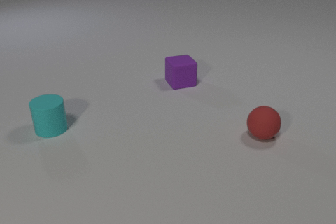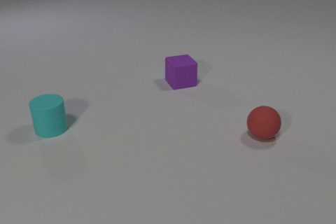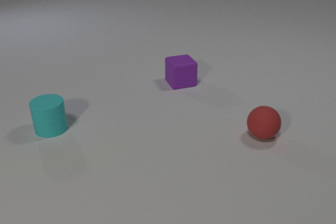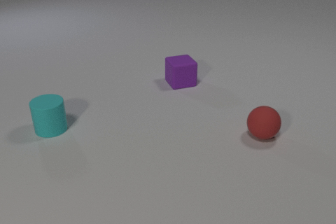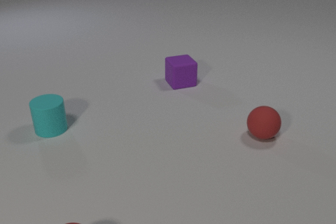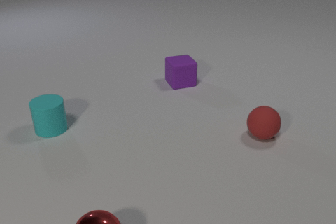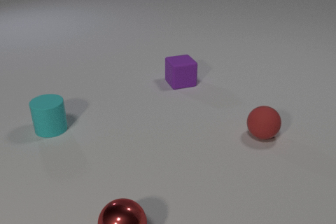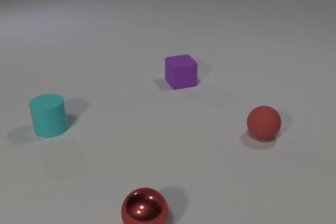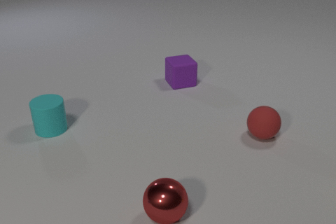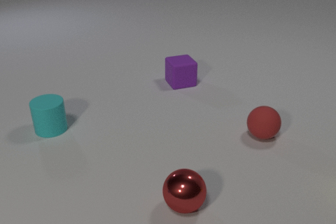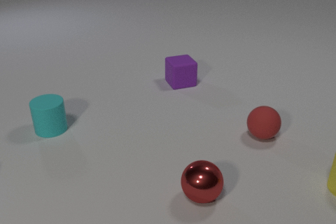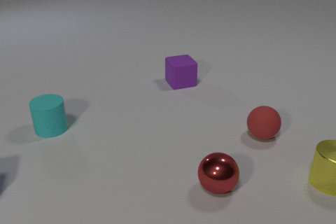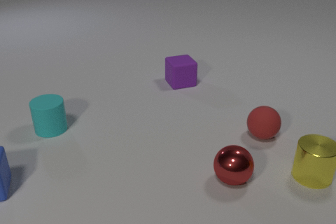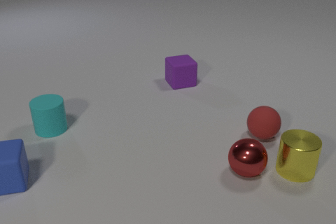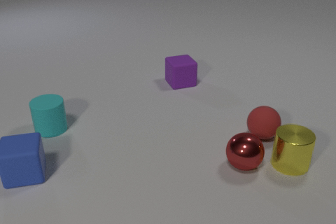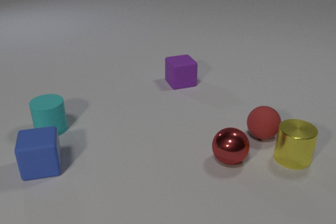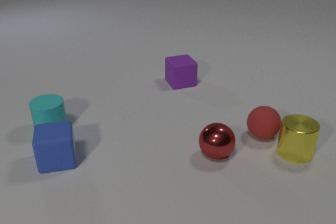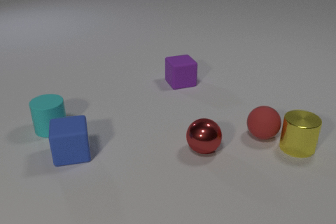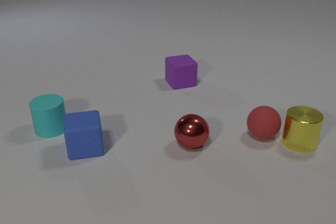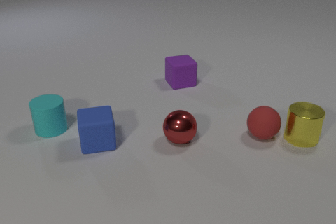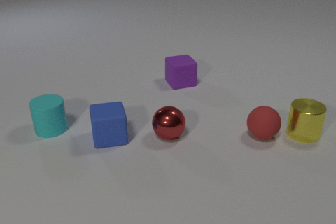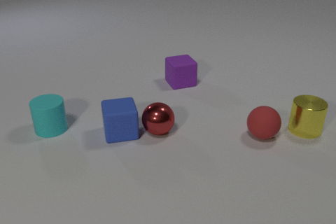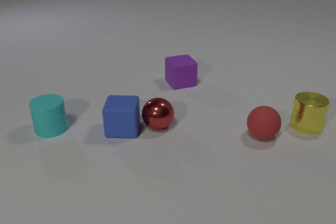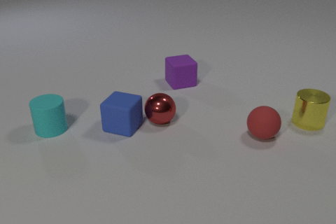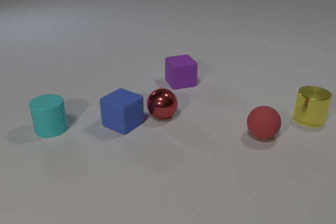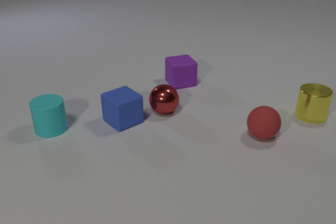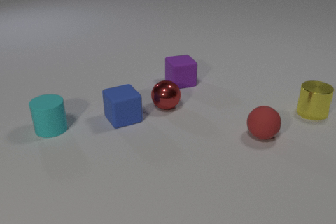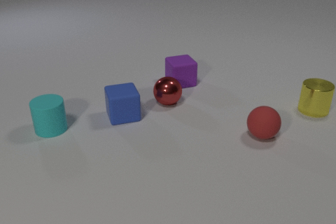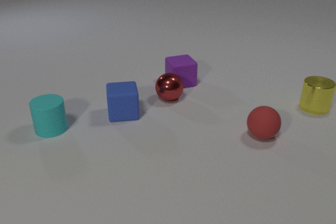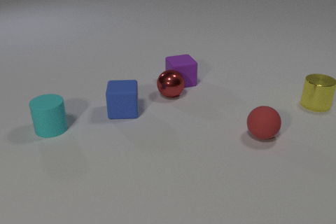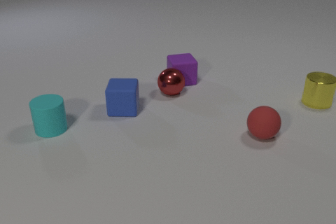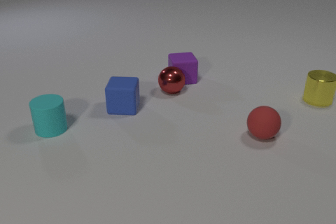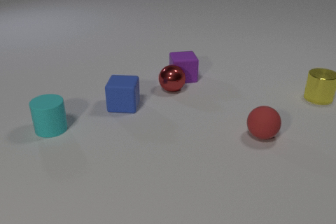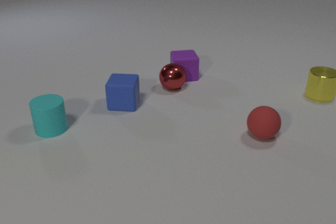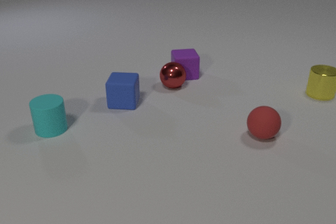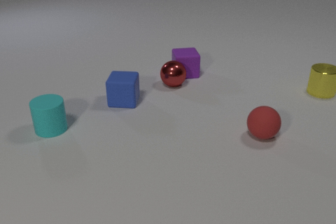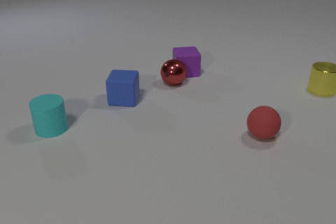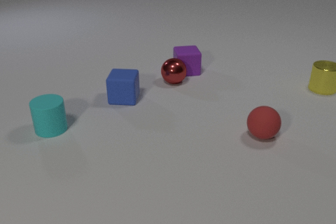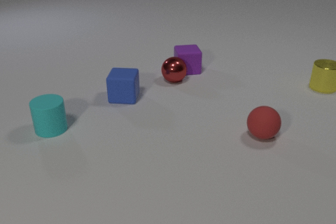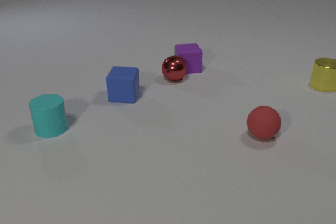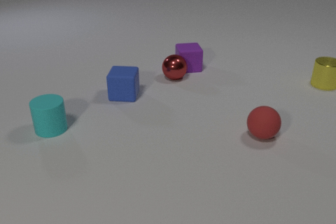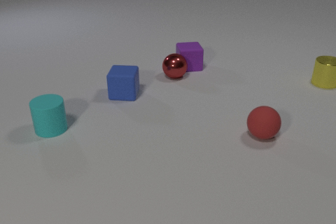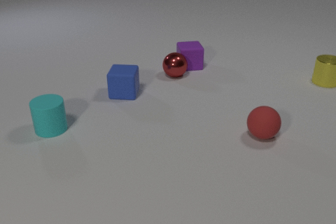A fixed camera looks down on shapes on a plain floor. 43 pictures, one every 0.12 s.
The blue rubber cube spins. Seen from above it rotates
clockwise.
The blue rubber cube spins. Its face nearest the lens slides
to the left.
0.00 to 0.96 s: The red metal sphere comes in at the bottom edge, rolls to the right and away from the camera.
0.96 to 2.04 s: The red metal sphere rolls away from the camera. The yellow metal cylinder comes in at the right edge, slides to the left and away from the camera. The blue rubber cube comes in at the left edge, slides to the right. The red metal sphere and the yellow metal cylinder collide.
2.04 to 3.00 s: The red metal sphere rolls away from the camera and to the left. The yellow metal cylinder slides away from the camera. The blue rubber cube slides away from the camera and to the right, spins clockwise seen from above by about 60 degrees, its near face sliding to the left. The red metal sphere and the blue rubber cube collide.
3.00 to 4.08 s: The red metal sphere rolls away from the camera. The yellow metal cylinder slides away from the camera. The blue rubber cube slides away from the camera, spins so that its near face slides to the left, clockwise seen from above. The purple rubber cube slides away from the camera. The red metal sphere and the purple rubber cube collide.
4.08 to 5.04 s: The red metal sphere rolls away from the camera. The yellow metal cylinder slides away from the camera. The blue rubber cube slides away from the camera. The purple rubber cube slides away from the camera.
What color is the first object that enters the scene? red.
Are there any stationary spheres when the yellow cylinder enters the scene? yes.
Are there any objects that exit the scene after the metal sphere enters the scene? no.
